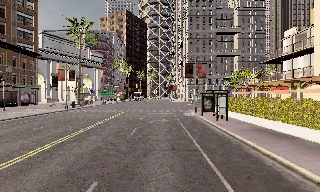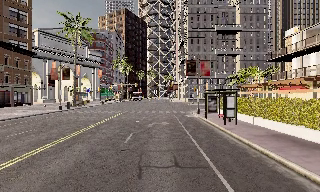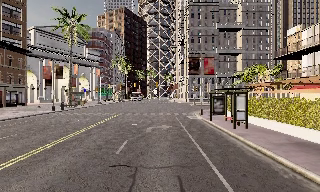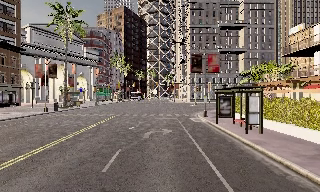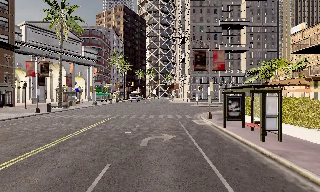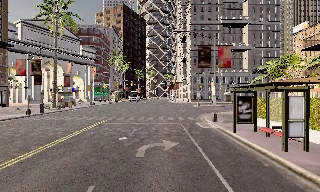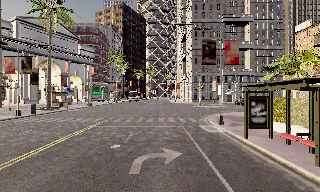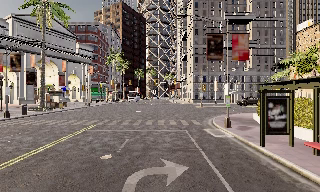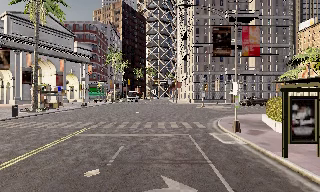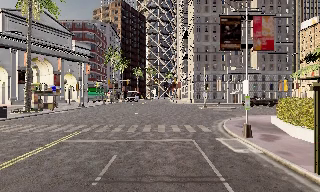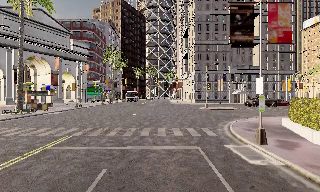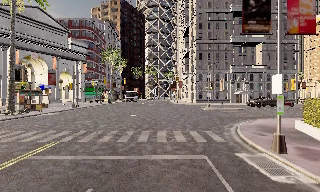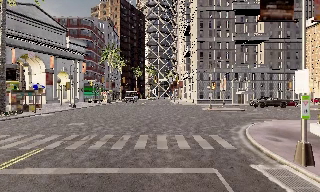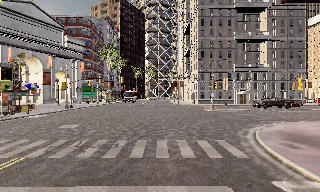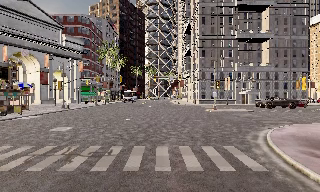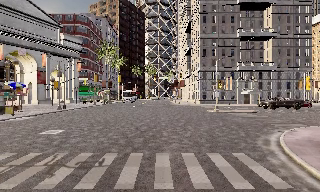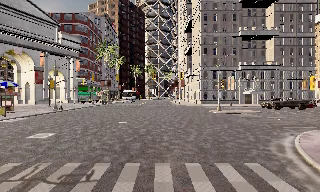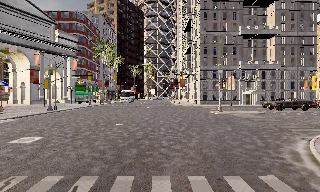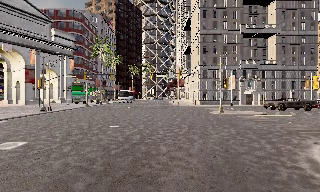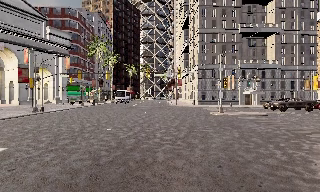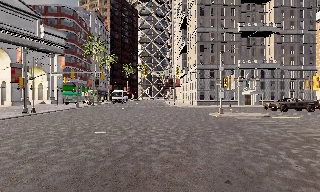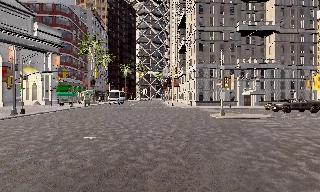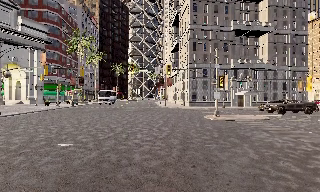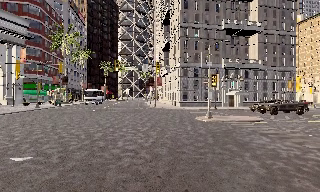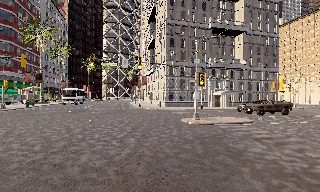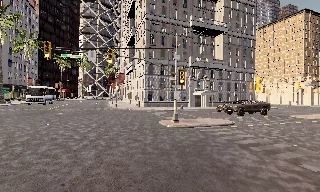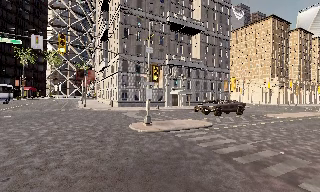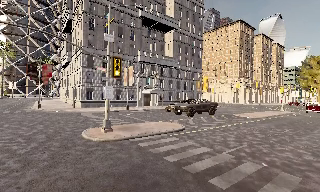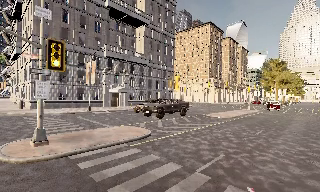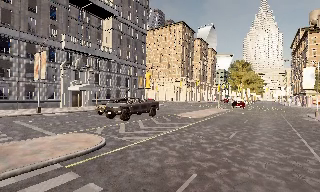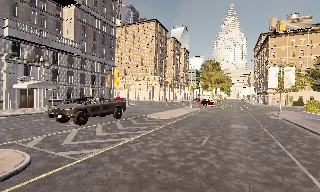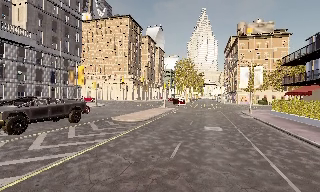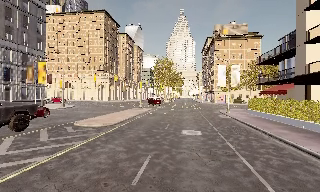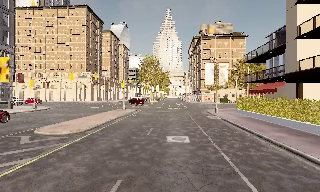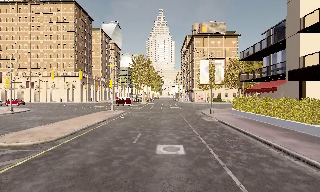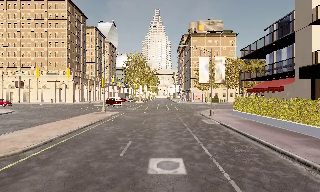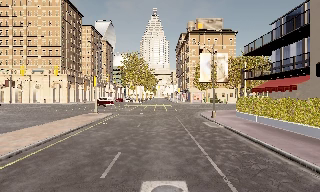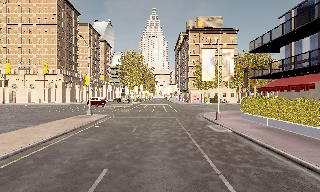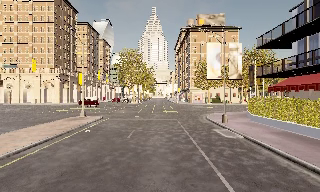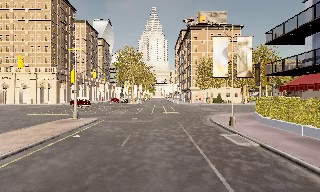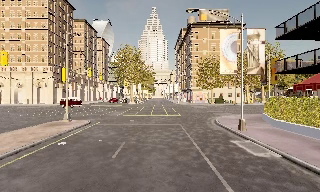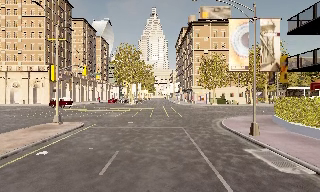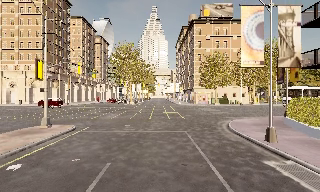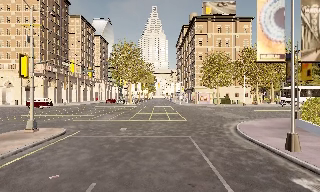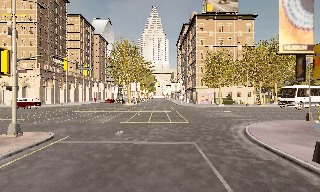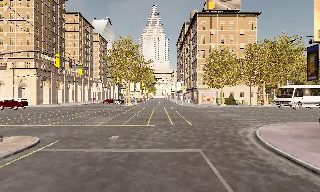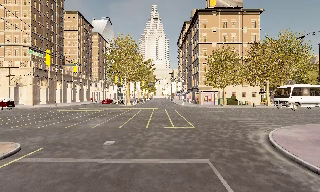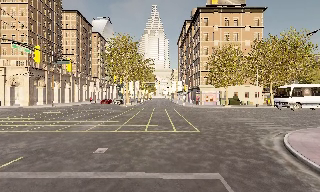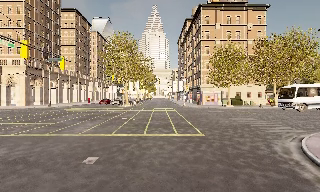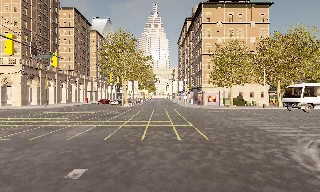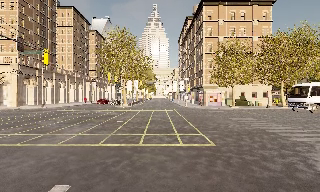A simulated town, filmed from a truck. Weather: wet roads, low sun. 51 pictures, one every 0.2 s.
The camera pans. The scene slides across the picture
to the left.
The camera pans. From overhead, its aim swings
clockwise.
0.0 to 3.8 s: The camera travels forward, about 25 m, so what stands in front looms larger.
3.8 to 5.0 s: The scene slides to the left, as the camera pans about 20 degrees to its right. It travels forward, about 8 m, so what stands in front looms larger. It gains speed.
5.0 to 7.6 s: The camera swings to its right by about 70 degrees, and the scene slides to the left. It travels forward, about 25 m.
7.6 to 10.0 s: The camera travels forward, about 14 m, so what stands in front looms larger.
The film runs forward here.
